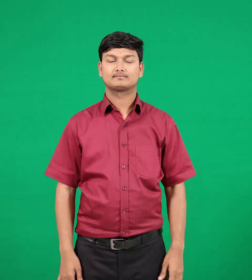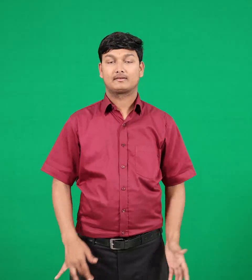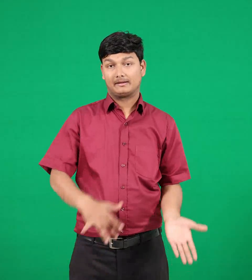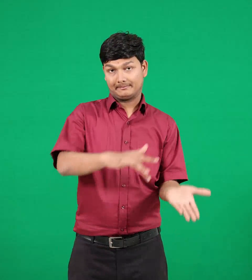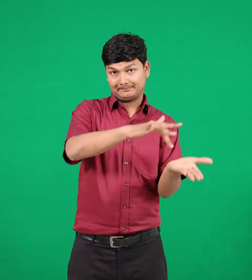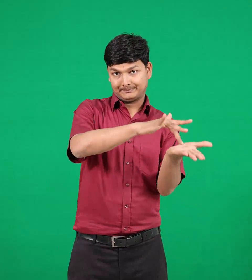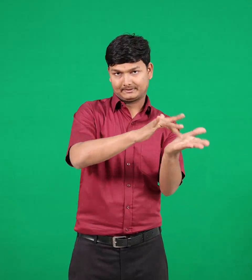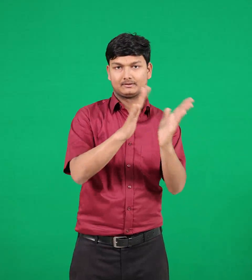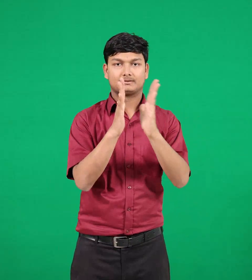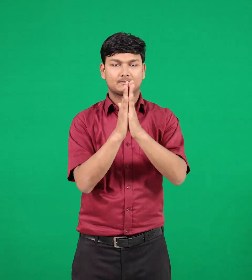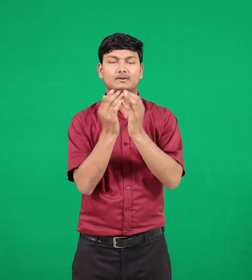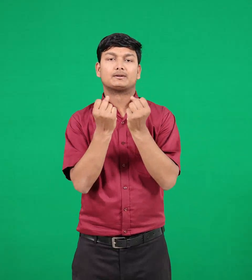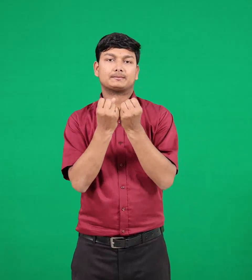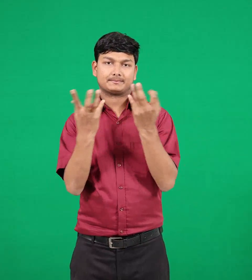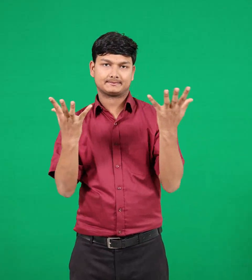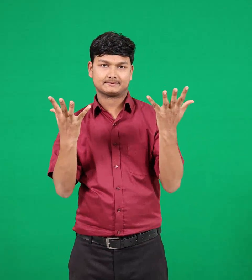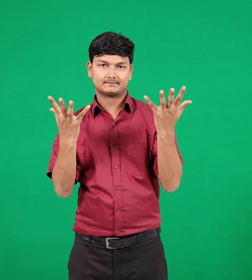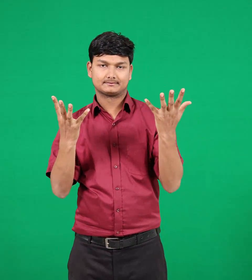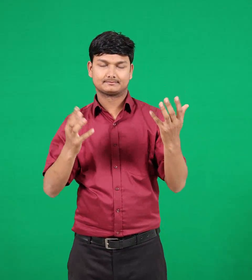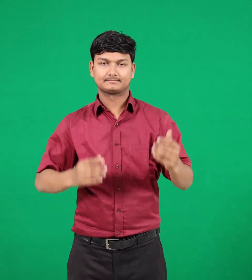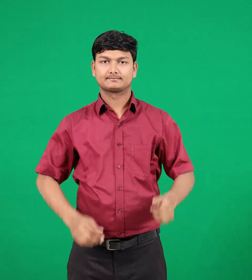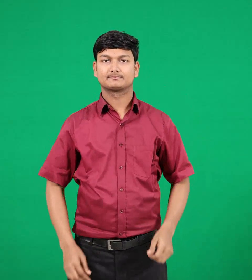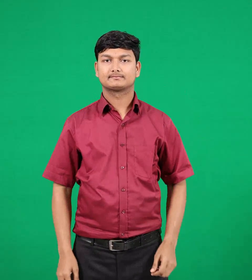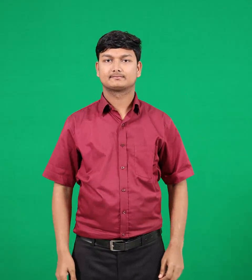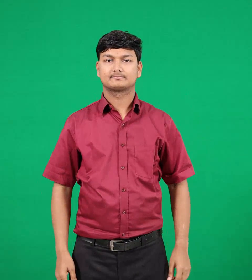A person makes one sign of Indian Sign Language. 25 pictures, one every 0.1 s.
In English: temples
